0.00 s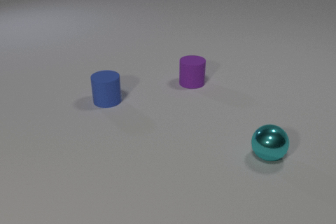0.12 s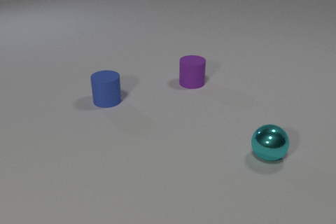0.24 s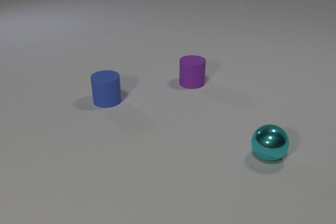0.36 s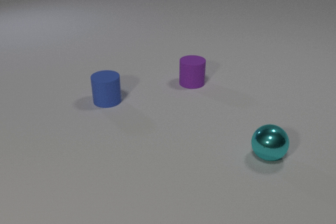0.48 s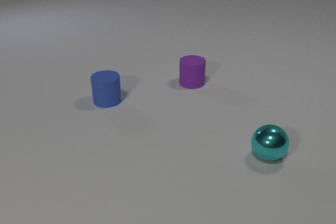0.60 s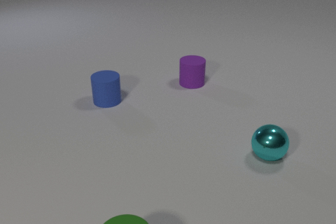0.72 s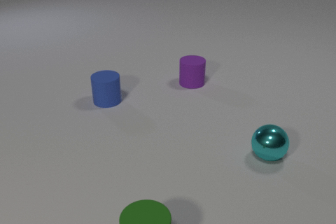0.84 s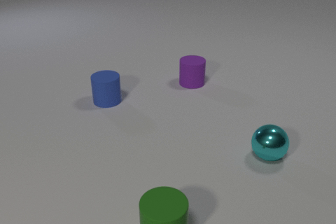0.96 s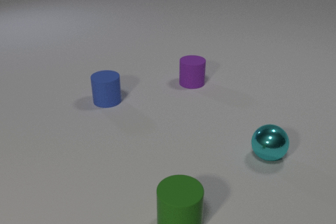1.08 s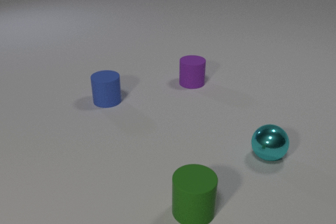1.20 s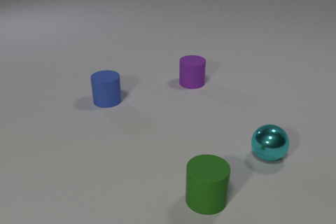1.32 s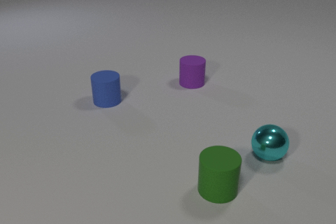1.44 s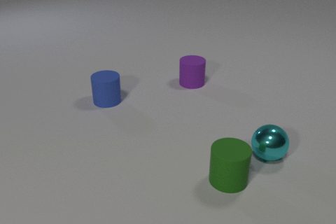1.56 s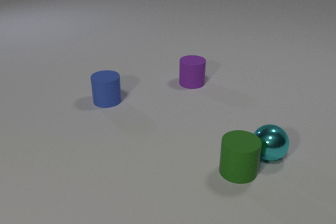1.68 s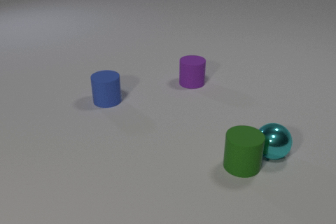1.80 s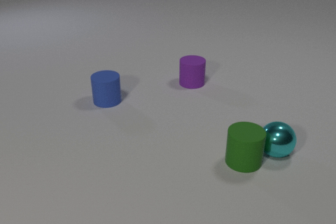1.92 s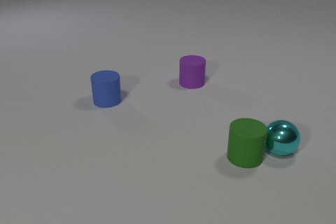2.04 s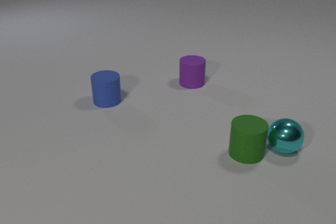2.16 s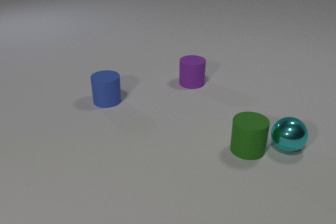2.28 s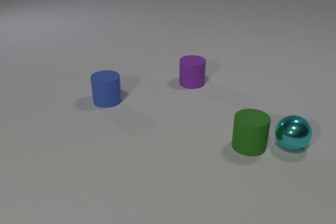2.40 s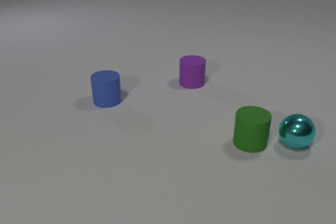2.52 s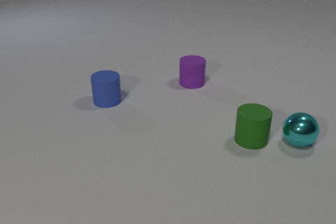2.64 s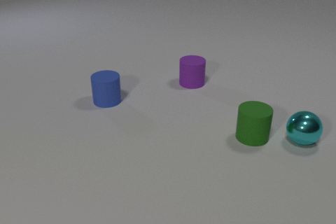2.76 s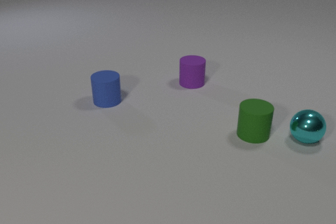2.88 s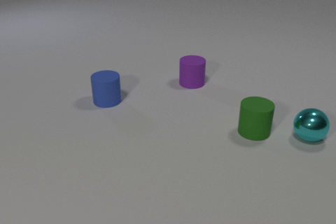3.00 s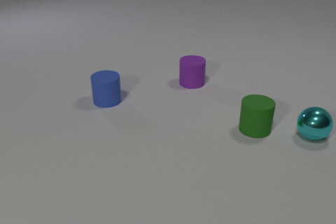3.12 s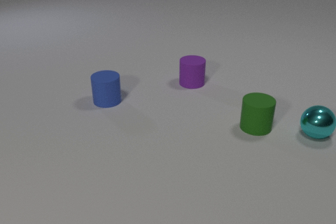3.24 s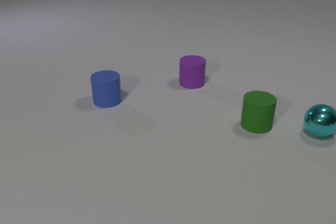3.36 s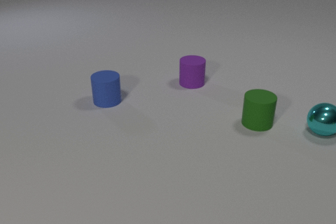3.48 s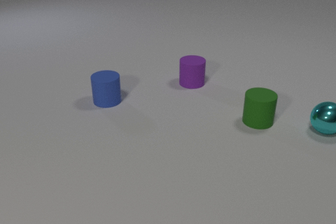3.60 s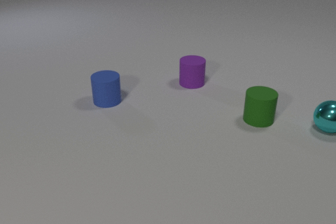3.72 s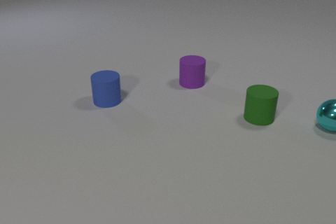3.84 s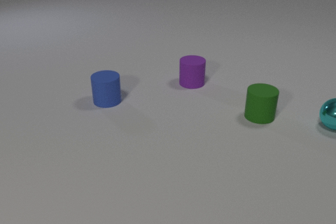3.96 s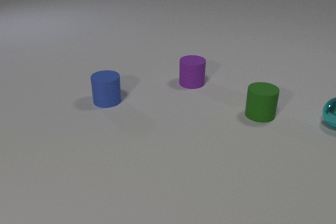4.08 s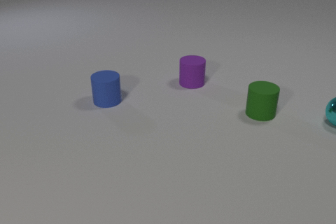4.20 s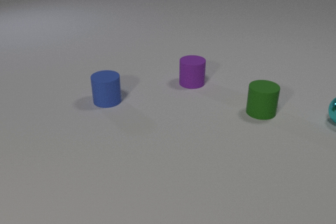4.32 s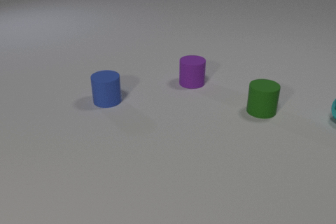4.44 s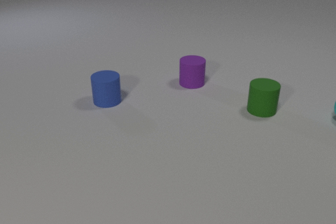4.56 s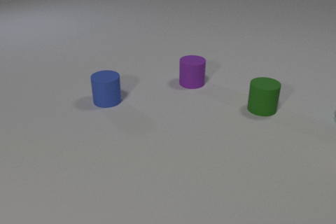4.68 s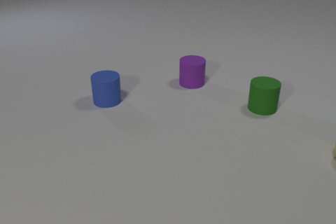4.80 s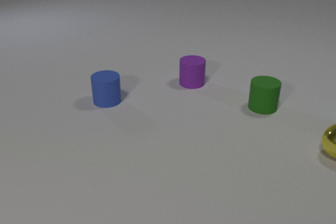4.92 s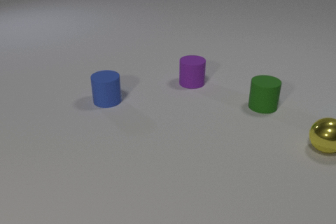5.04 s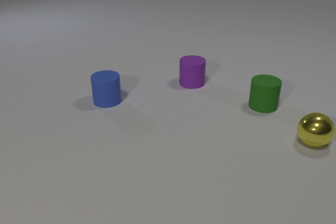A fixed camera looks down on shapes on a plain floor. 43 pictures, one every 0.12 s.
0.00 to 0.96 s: The green rubber cylinder comes in at the bottom edge, slides away from the camera and to the right.
0.96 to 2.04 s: The green rubber cylinder slides away from the camera and to the right. The cyan metal sphere rolls away from the camera and to the right. The green rubber cylinder and the cyan metal sphere collide.
2.04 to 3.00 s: The green rubber cylinder slides away from the camera. The cyan metal sphere rolls away from the camera and to the right.
3.00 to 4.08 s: The green rubber cylinder slides away from the camera. The cyan metal sphere rolls away from the camera and to the right.
4.08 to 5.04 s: The green rubber cylinder slides away from the camera. The cyan metal sphere rolls away from the camera and to the right, leaves at the right edge. The yellow metal sphere comes in at the right edge, rolls to the left and away from the camera.
What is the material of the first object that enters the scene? rubber.
What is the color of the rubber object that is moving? green.
What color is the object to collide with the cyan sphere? green.
